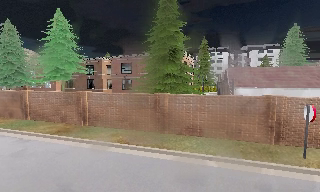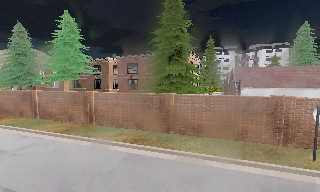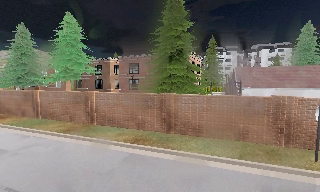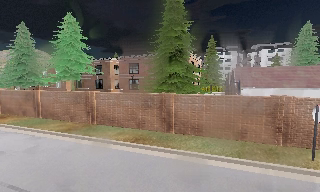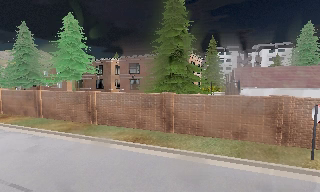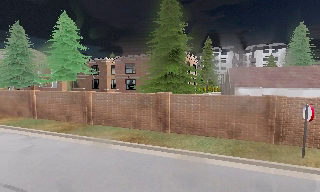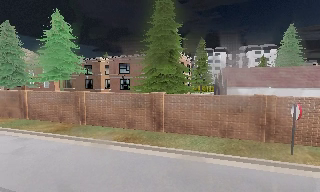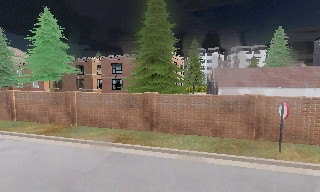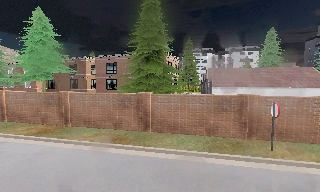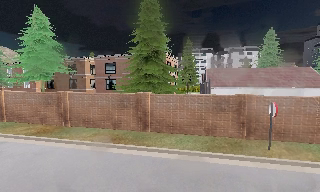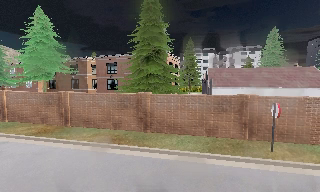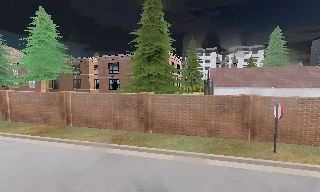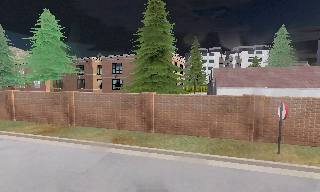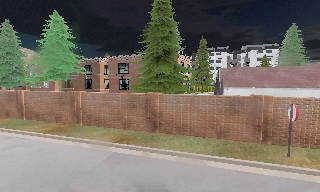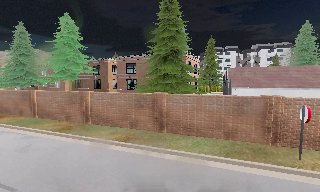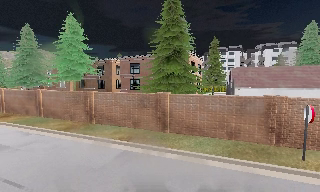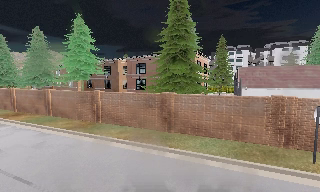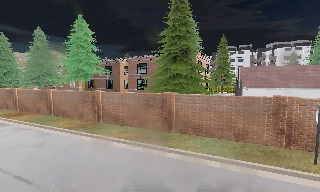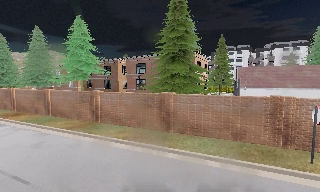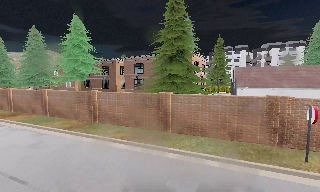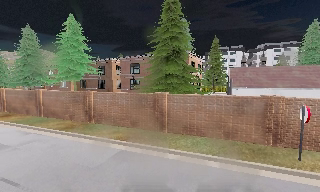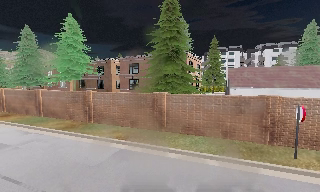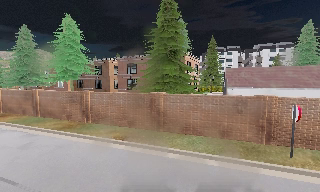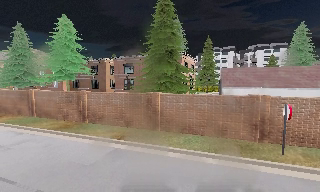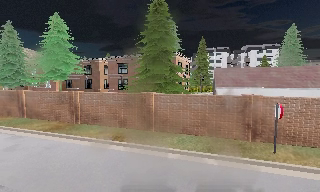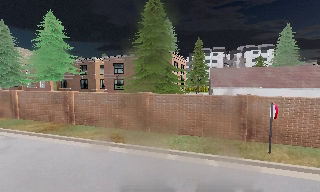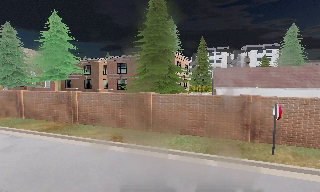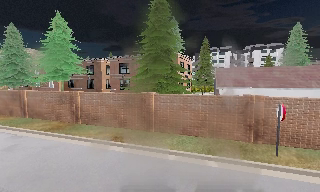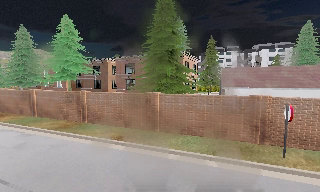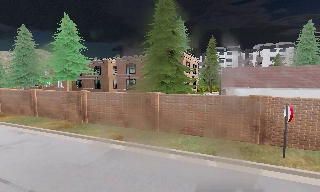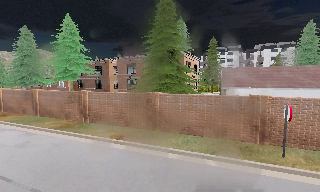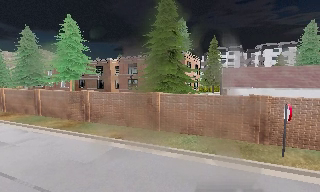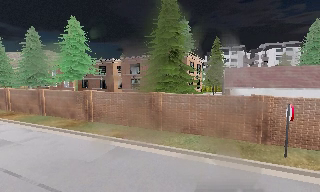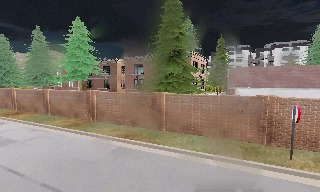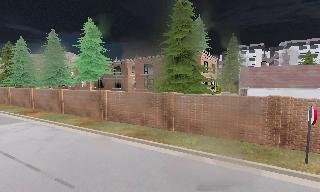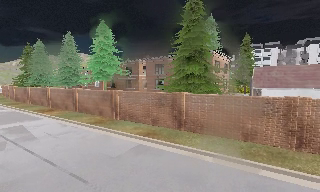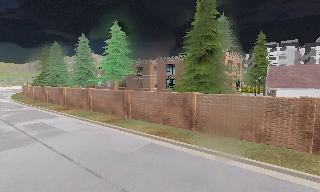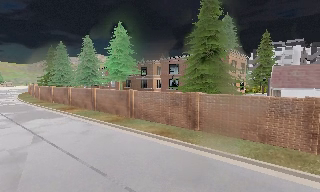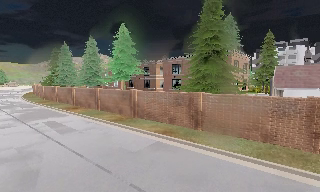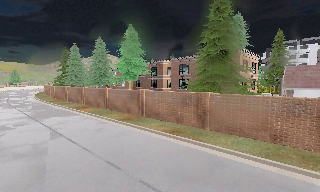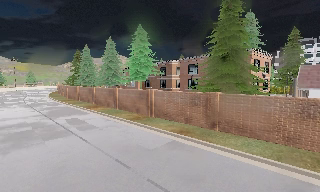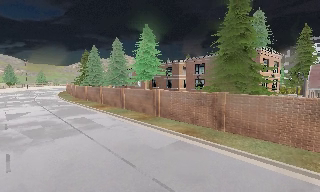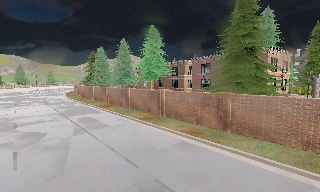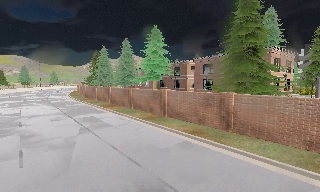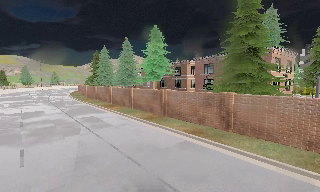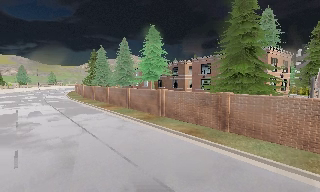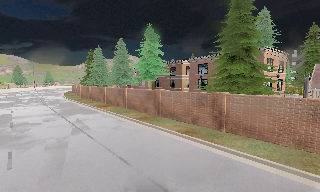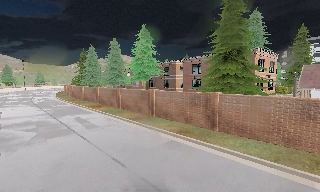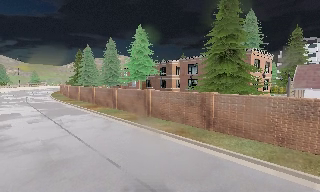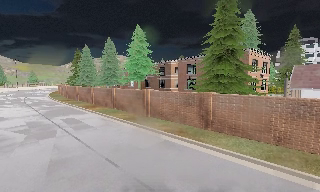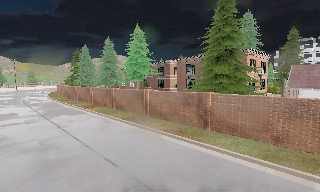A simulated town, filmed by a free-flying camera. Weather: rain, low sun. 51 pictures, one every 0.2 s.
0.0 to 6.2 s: The camera travels to its right and backward, about 1.5 m.
6.2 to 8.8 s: The camera pans to its left, which is counterclockwise from overhead, by about 25 degrees. It travels backward, about 1 m, so what stands in front gets smaller.
8.8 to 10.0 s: The camera shifts only a little, or ends up much as it began.
The film runs backward here.
